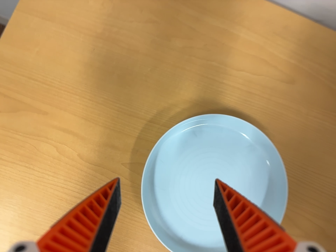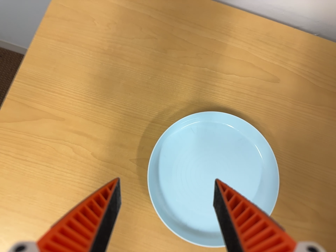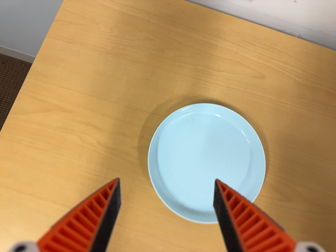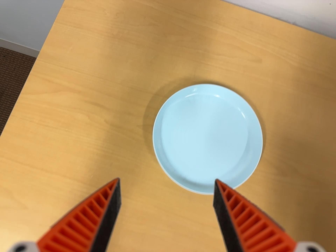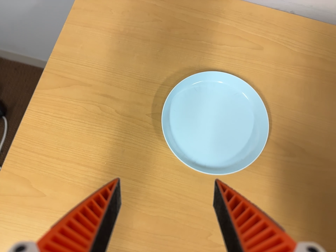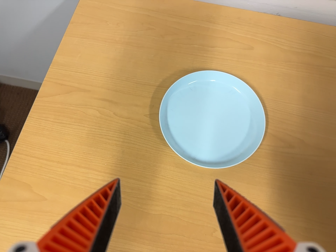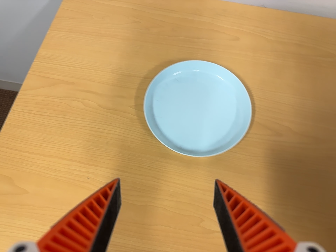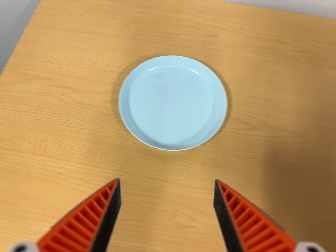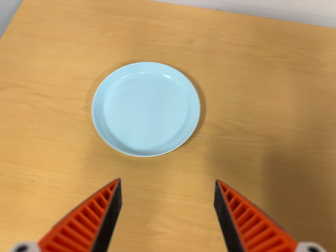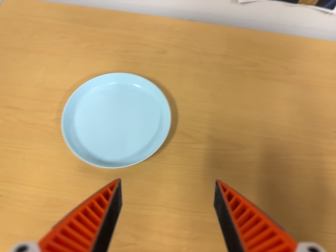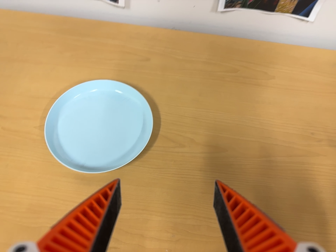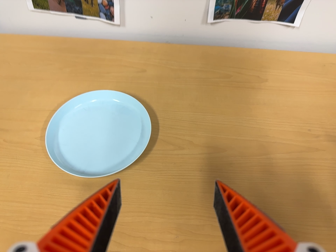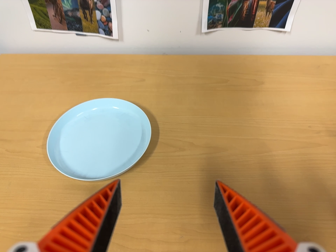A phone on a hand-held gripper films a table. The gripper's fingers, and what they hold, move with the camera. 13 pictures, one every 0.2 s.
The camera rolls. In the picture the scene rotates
counterclockwise.
0.0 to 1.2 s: The camera travels toward the bottom of its view and backward, about 24 cm. Its aim tips toward the top of its view by about 15 degrees. It rolls about its line of sight by about 10 degrees, and the scene rotates counterclockwise.
1.2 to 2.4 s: The camera travels to its right and toward the bottom of its view, about 18 cm, so close, fixed things drift to the left. Its aim tips toward the top of its view by about 15 degrees. It rolls about its line of sight by about 10 degrees, and the scene rotates counterclockwise.
The film runs backward here.
